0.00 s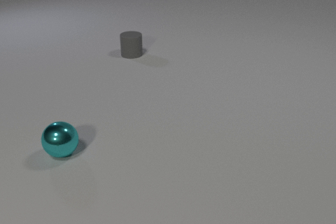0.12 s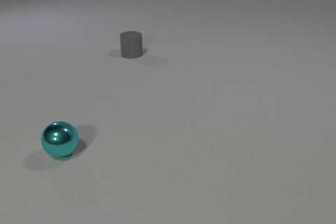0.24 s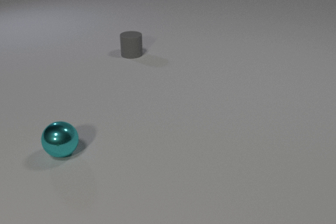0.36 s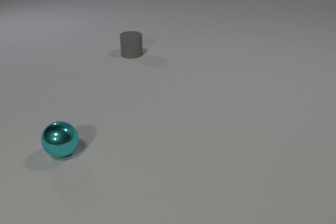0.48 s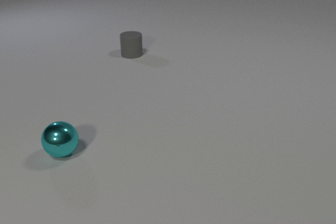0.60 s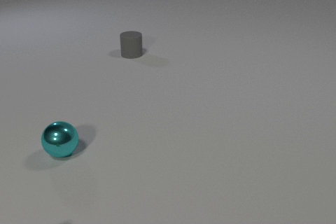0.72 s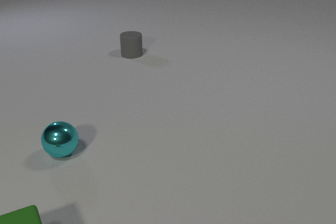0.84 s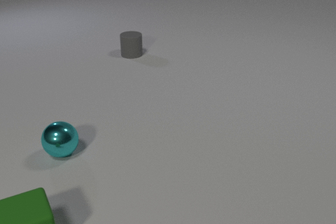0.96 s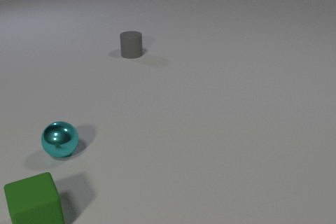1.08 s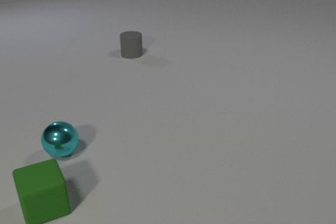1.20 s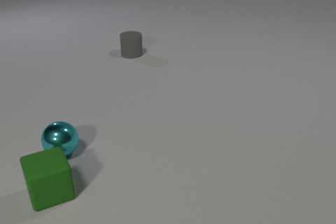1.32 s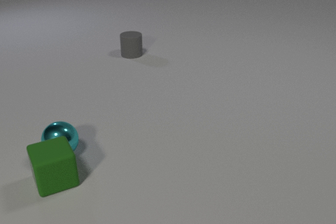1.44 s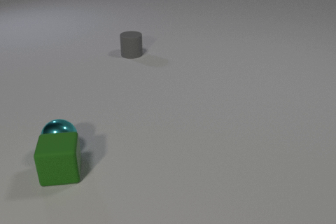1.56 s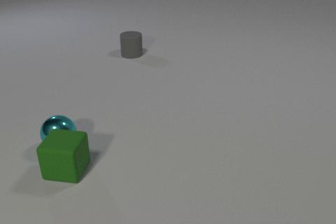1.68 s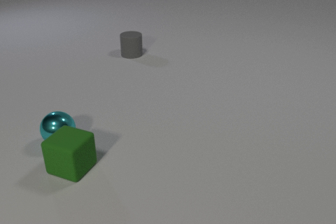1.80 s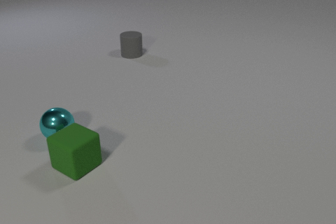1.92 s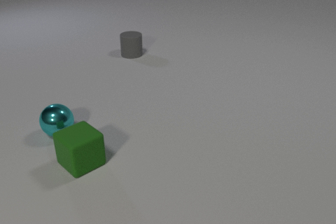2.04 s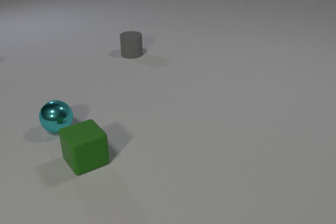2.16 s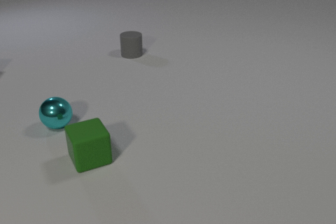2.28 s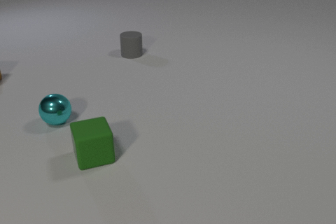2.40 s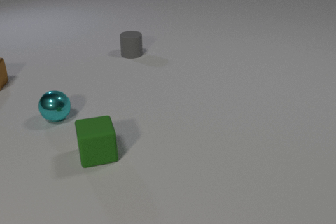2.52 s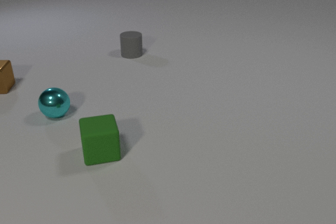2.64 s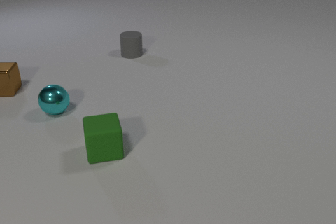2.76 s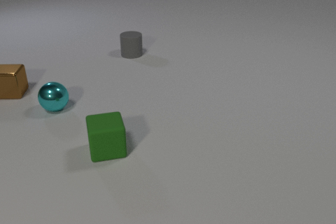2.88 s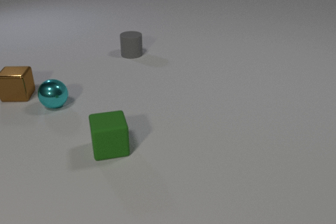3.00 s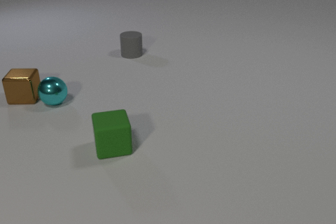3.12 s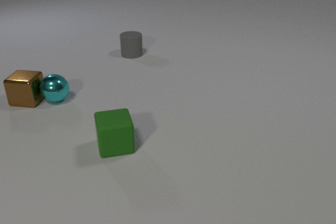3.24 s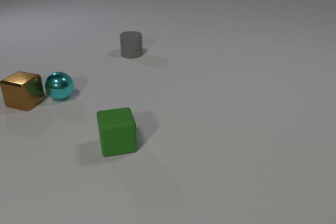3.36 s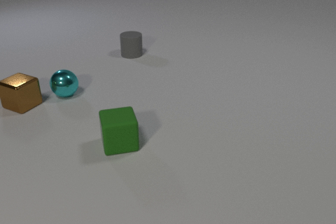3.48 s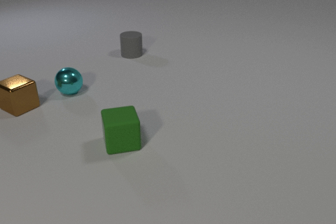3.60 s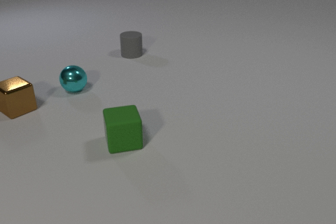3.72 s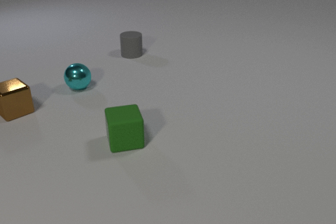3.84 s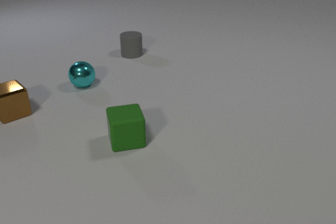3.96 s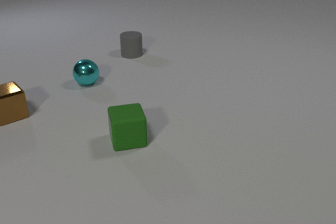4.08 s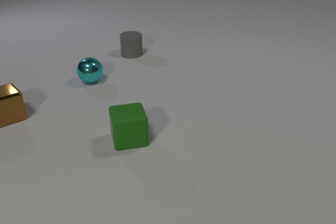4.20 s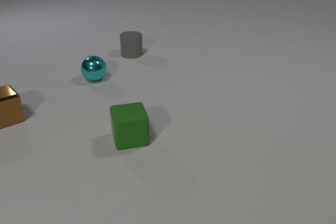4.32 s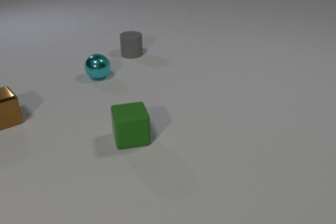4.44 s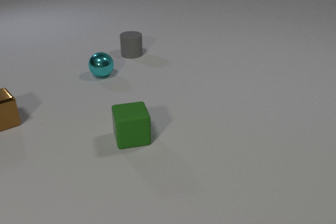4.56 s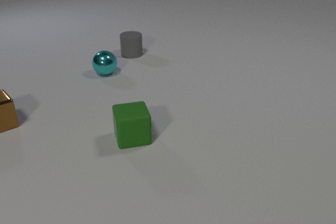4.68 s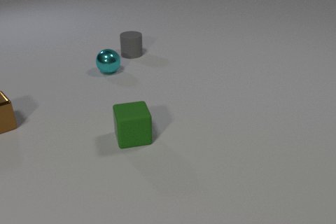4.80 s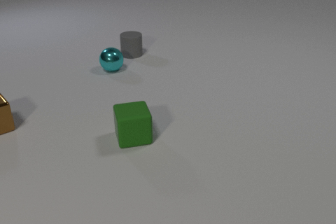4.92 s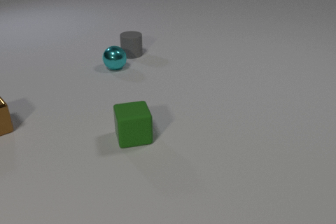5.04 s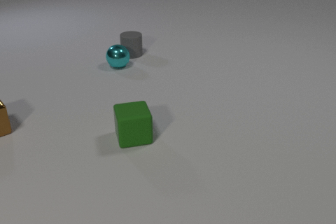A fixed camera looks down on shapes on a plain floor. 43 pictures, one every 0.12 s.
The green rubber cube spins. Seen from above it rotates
clockwise.
The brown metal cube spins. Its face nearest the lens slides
to the left.
0.00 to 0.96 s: The green rubber cube comes in at the bottom edge, slides away from the camera.
0.96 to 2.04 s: The green rubber cube slides away from the camera and to the right, spins clockwise seen from above by about 90 degrees, its near face sliding to the left. The cyan metal sphere rolls away from the camera. The green rubber cube and the cyan metal sphere collide.
2.04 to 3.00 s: The green rubber cube slides to the right and away from the camera. The cyan metal sphere rolls away from the camera. The brown metal cube comes in at the left edge, slides toward the camera and to the right.
3.00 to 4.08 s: The green rubber cube slides to the right and away from the camera. The cyan metal sphere rolls away from the camera and to the right. The brown metal cube slides toward the camera and to the left, spins clockwise seen from above by about 45 degrees, its near face sliding to the left. The cyan metal sphere and the brown metal cube collide.
4.08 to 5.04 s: The cyan metal sphere rolls away from the camera and to the right. The brown metal cube slides toward the camera and to the left.
Are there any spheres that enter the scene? no.
How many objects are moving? 3.
How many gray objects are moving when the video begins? 0.
